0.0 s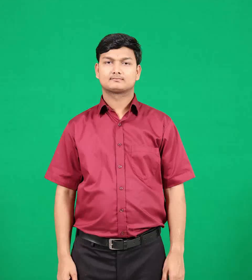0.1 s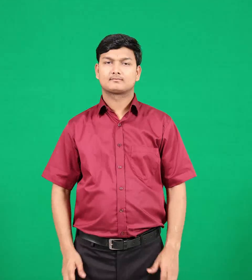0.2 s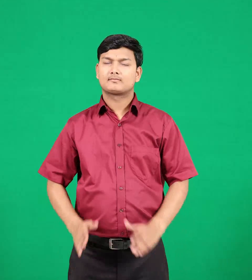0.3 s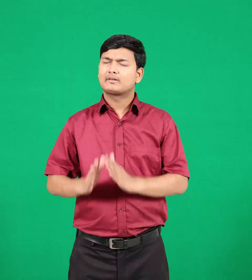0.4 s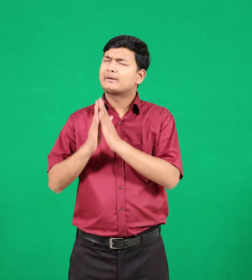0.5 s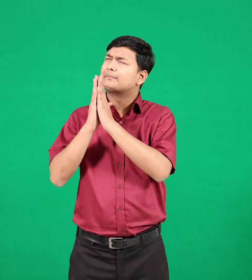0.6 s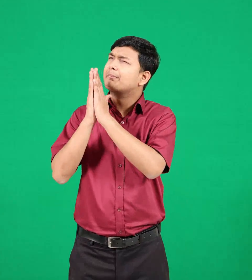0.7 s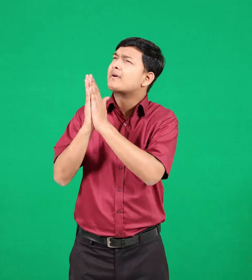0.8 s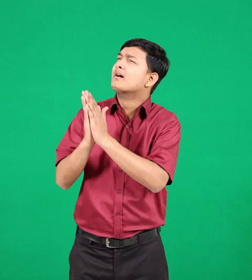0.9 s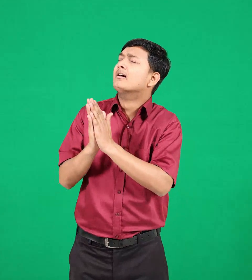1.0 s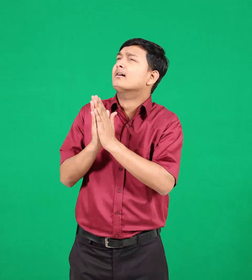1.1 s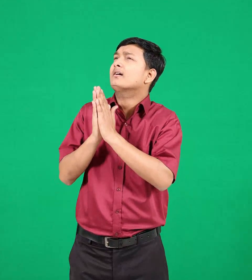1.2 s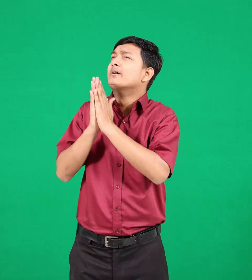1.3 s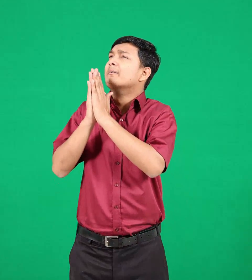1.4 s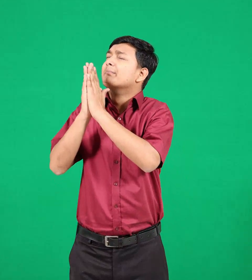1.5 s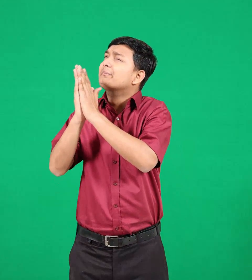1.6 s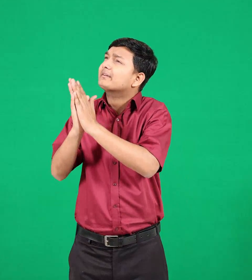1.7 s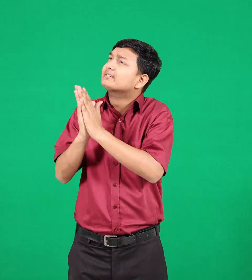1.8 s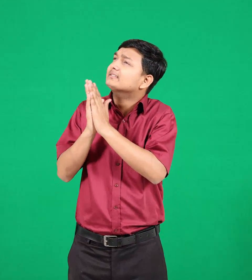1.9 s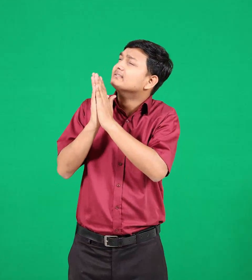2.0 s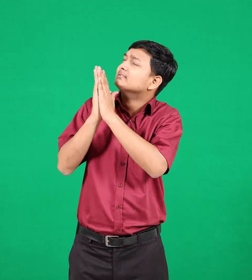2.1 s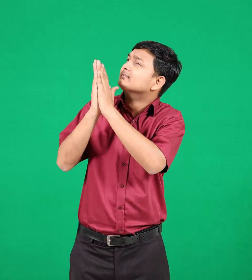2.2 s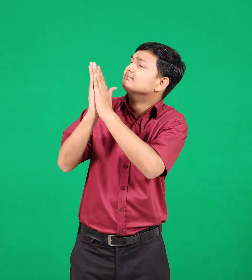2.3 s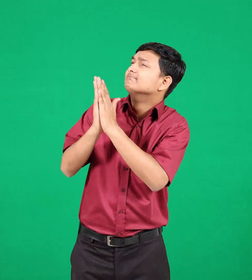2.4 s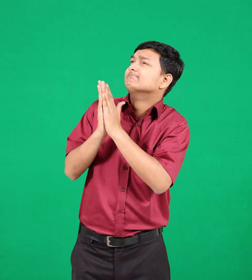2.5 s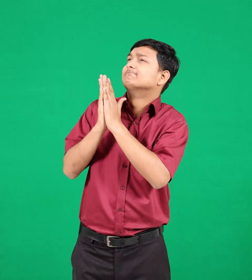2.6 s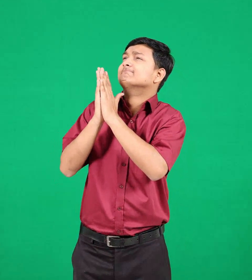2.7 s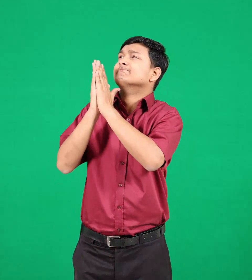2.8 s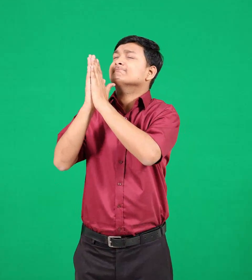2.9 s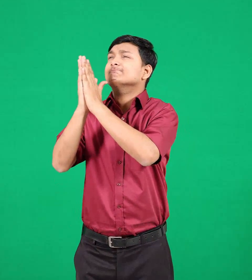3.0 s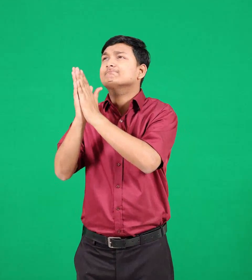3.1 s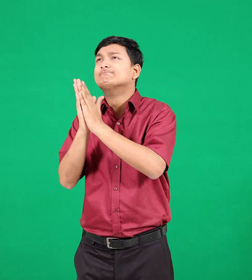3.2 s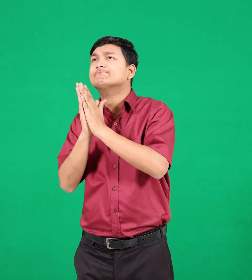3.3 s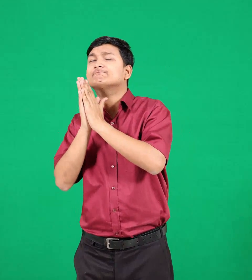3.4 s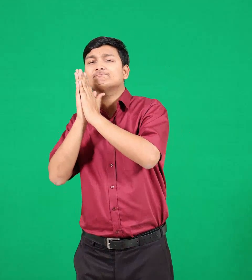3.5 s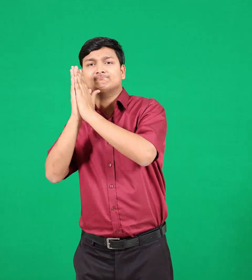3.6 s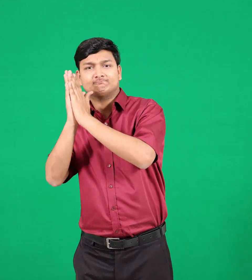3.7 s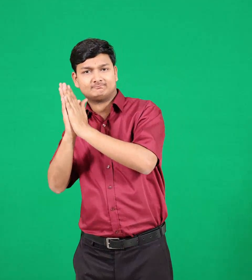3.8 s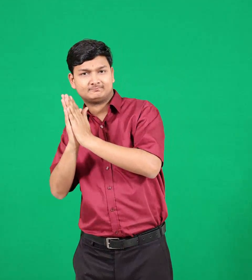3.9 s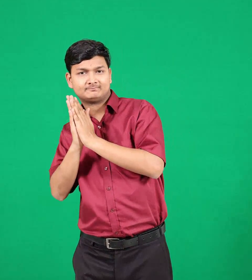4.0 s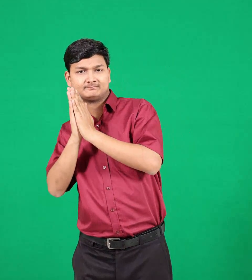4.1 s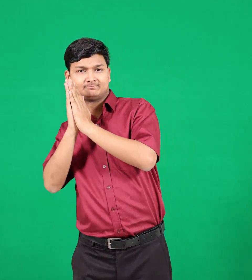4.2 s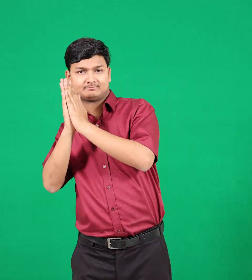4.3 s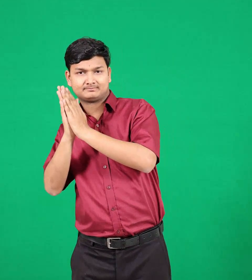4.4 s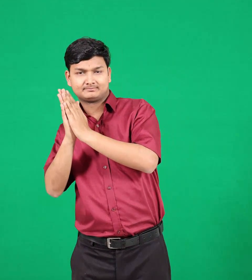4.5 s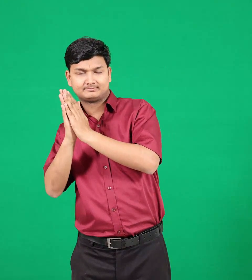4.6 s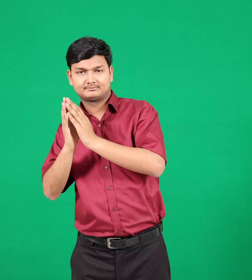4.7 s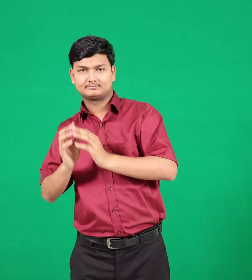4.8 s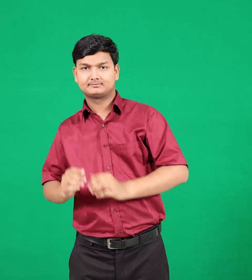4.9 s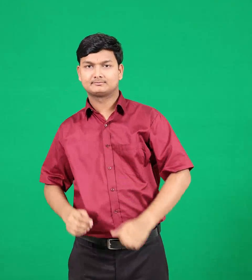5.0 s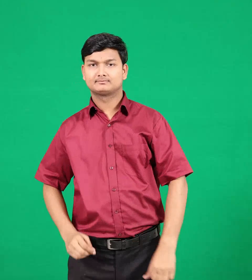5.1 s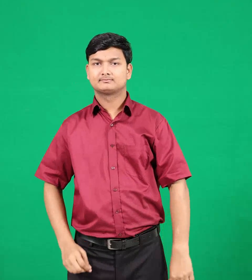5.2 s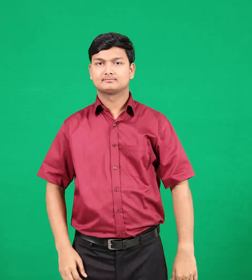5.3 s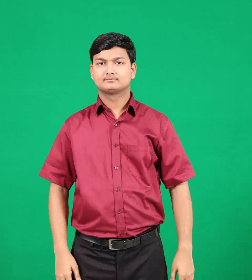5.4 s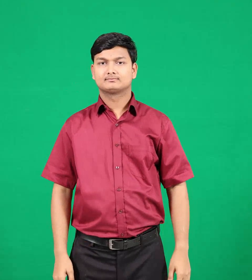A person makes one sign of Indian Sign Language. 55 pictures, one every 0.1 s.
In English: prays
